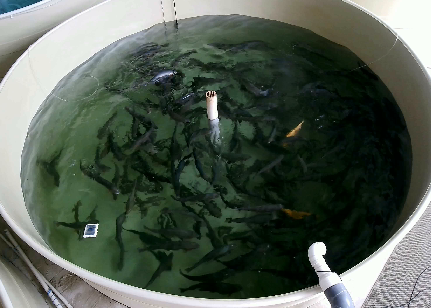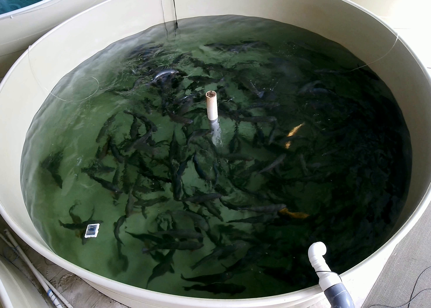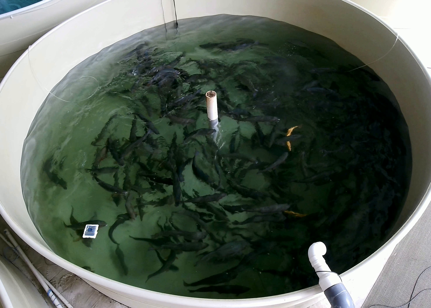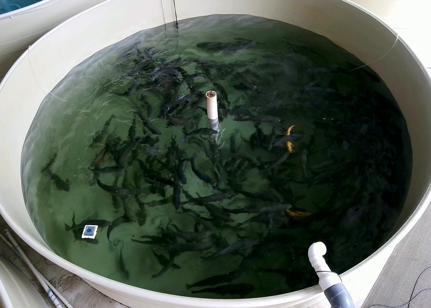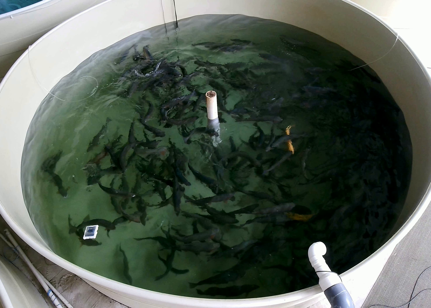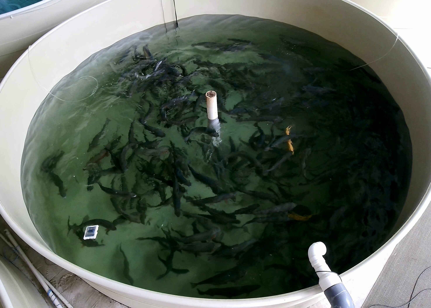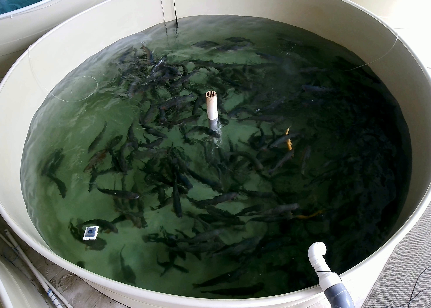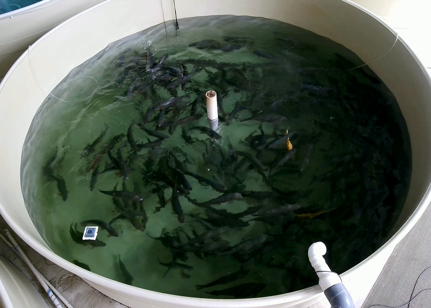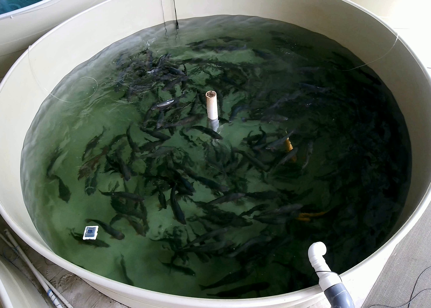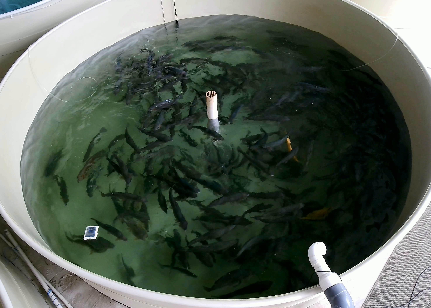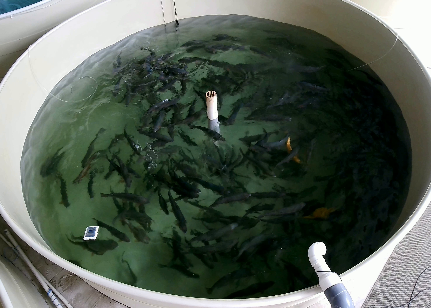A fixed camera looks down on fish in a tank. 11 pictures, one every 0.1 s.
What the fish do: Foraging.
